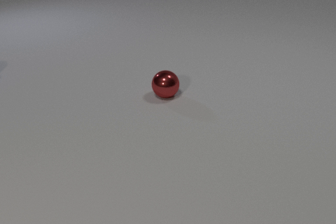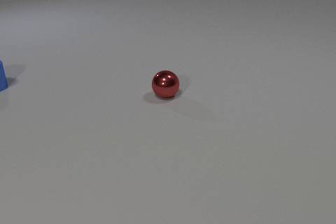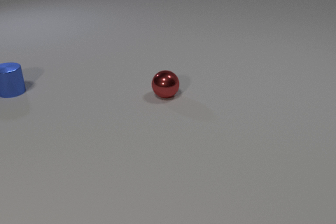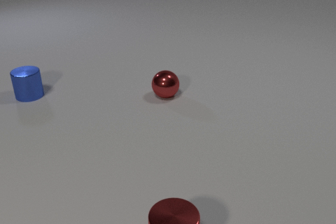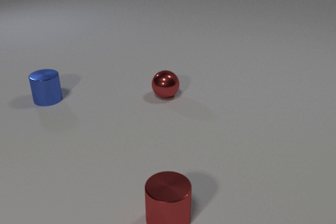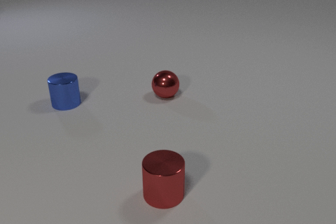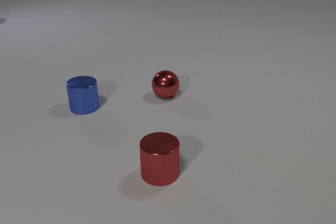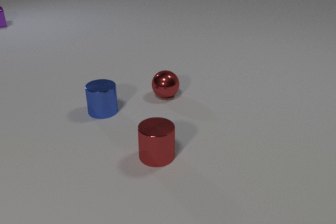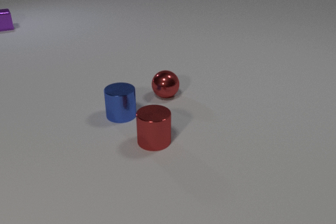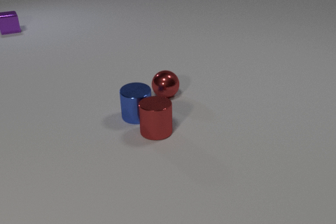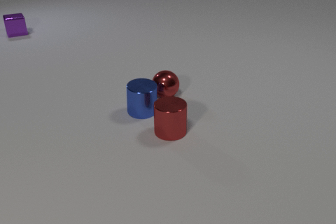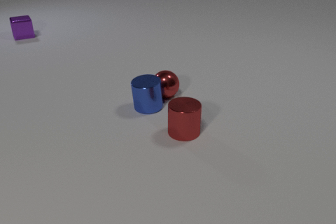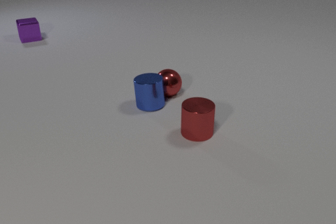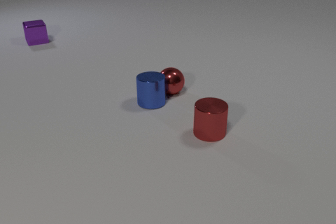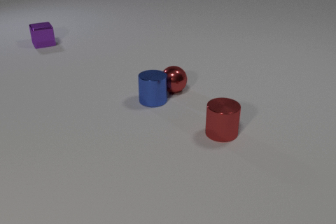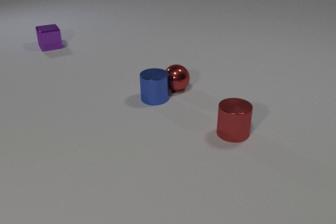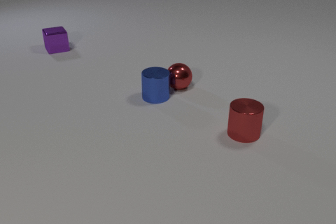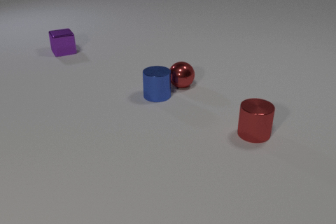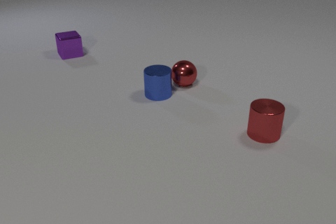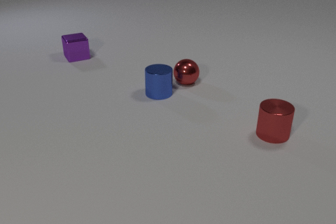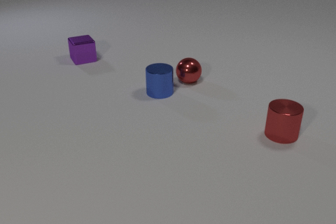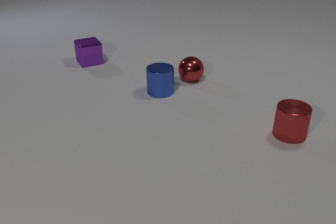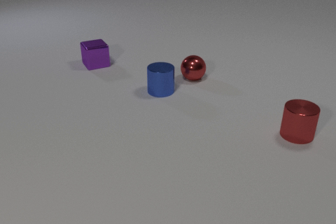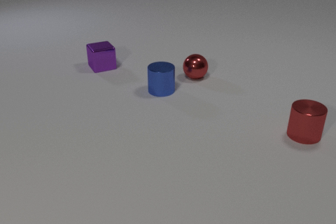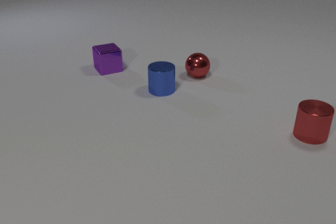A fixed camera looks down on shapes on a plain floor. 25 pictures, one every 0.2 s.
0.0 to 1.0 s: The blue metal cylinder comes in at the left edge, slides to the right and toward the camera. The red metal cylinder comes in at the bottom edge, slides away from the camera.
1.0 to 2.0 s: The blue metal cylinder slides to the right and toward the camera. The red metal cylinder slides away from the camera. The purple metal cube comes in at the left edge, slides toward the camera and to the right. The blue metal cylinder and the red metal cylinder collide.
2.0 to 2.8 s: The blue metal cylinder slides away from the camera and to the right. The red metal cylinder slides to the right. The red metal sphere rolls away from the camera and to the right. The purple metal cube slides toward the camera and to the right. The blue metal cylinder and the red metal sphere collide.
2.8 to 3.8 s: The blue metal cylinder slides away from the camera. The red metal cylinder slides to the right. The red metal sphere rolls away from the camera and to the right. The purple metal cube slides toward the camera and to the right.
3.8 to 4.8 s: The blue metal cylinder slides away from the camera. The red metal cylinder slides to the right. The red metal sphere rolls away from the camera and to the right. The purple metal cube slides toward the camera and to the right.
How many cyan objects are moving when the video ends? 0.
What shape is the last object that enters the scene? cube.
What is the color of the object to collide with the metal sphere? blue.
